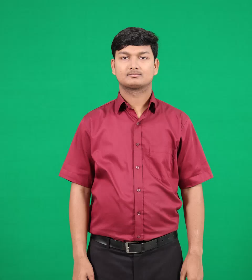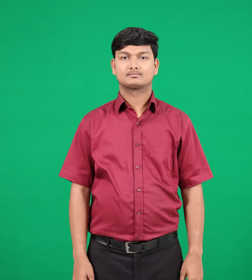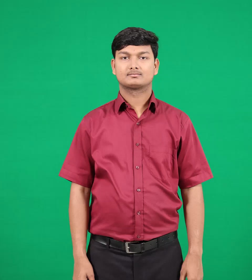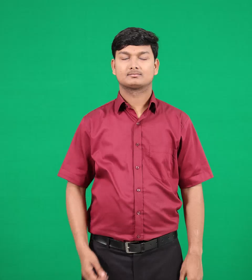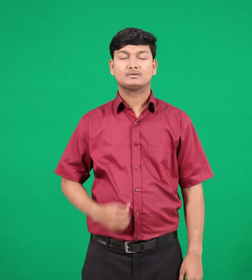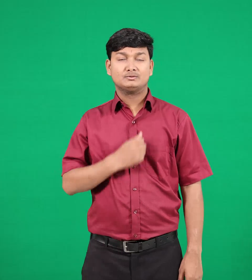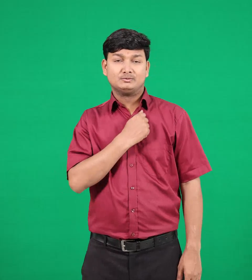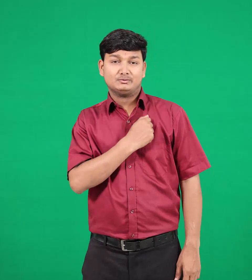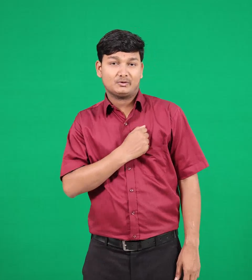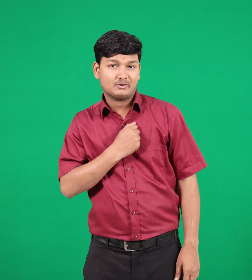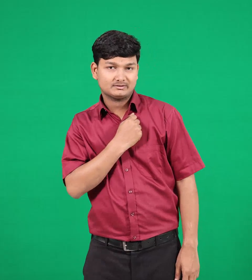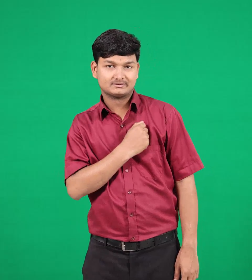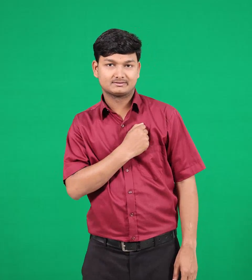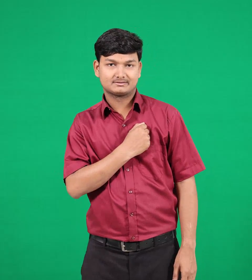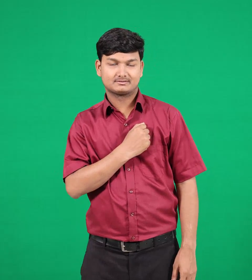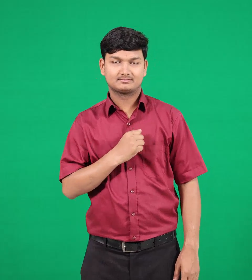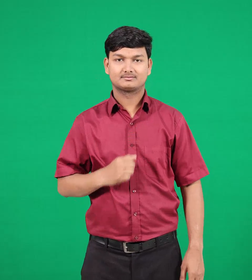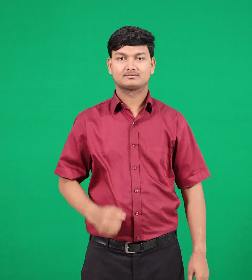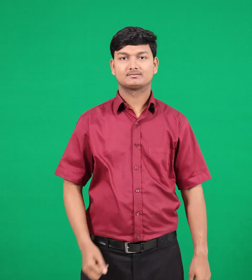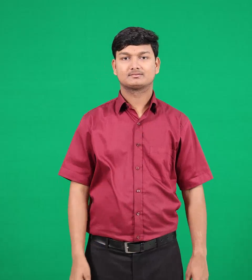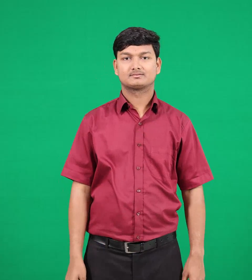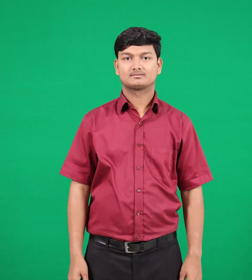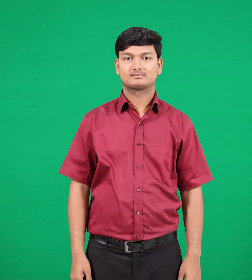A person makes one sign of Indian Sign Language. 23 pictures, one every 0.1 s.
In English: sorry
